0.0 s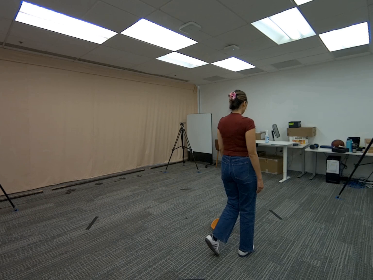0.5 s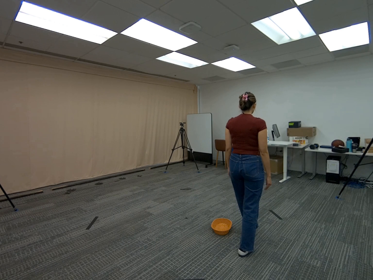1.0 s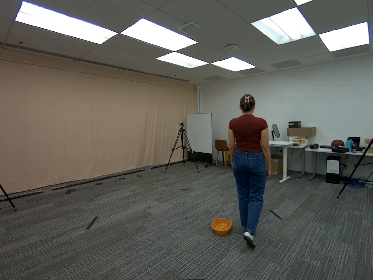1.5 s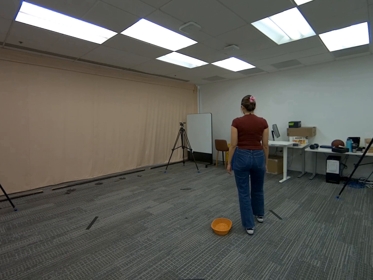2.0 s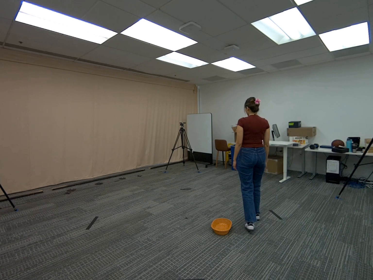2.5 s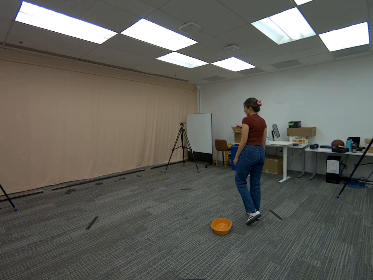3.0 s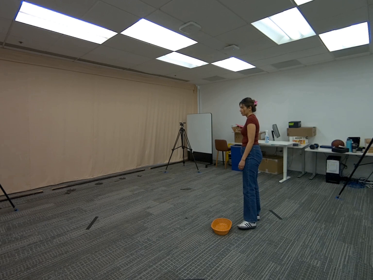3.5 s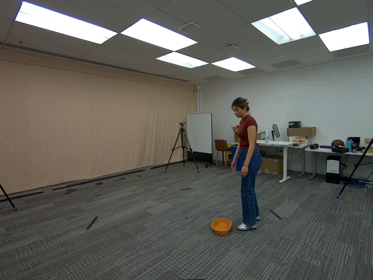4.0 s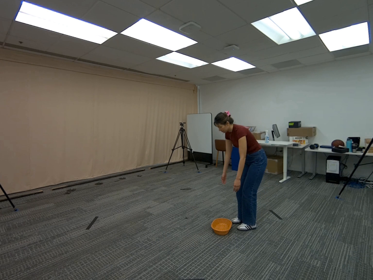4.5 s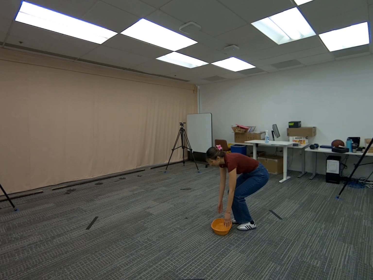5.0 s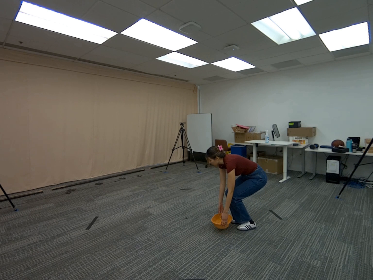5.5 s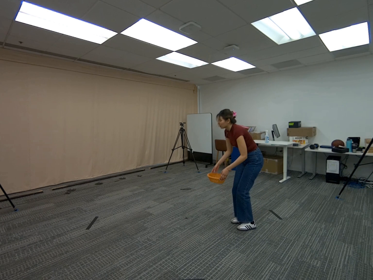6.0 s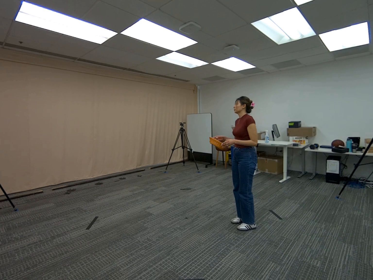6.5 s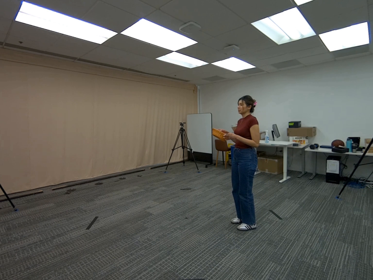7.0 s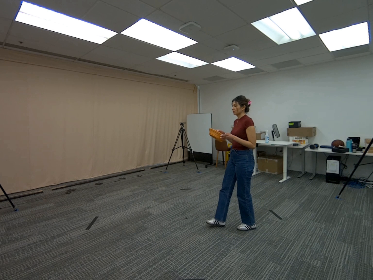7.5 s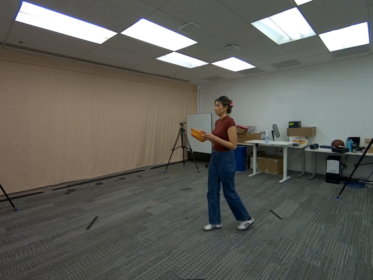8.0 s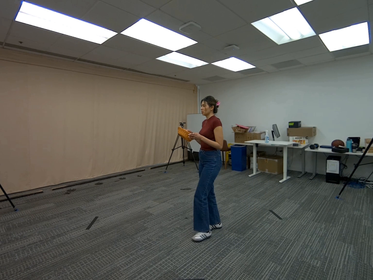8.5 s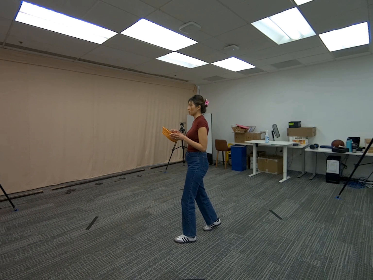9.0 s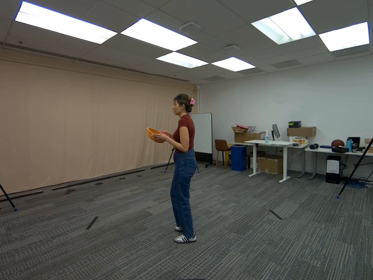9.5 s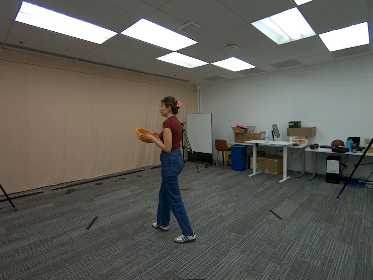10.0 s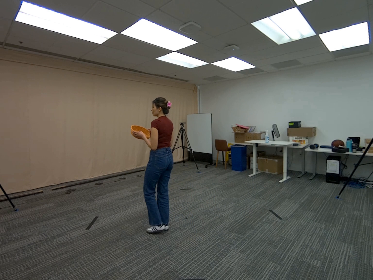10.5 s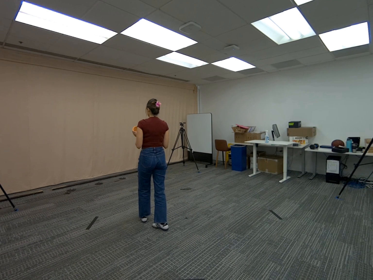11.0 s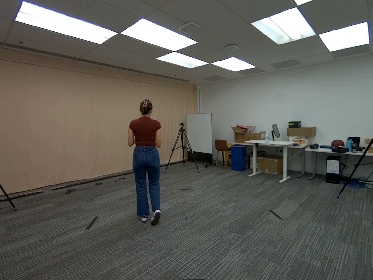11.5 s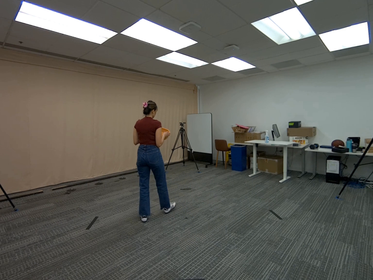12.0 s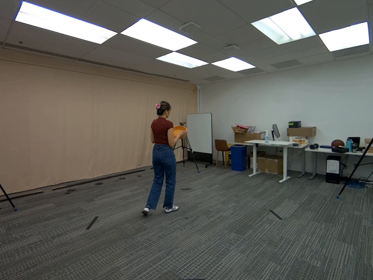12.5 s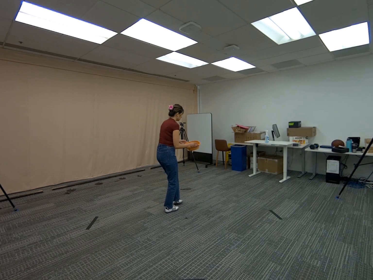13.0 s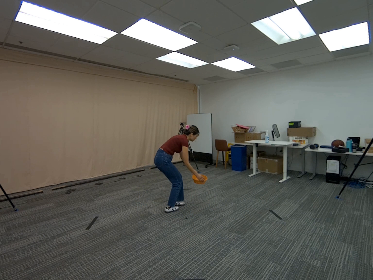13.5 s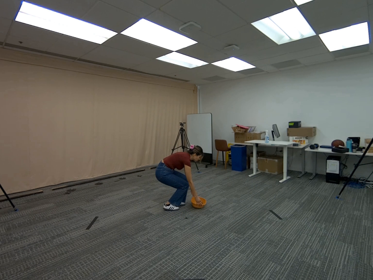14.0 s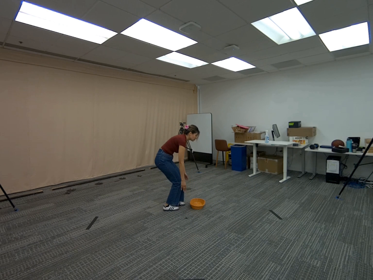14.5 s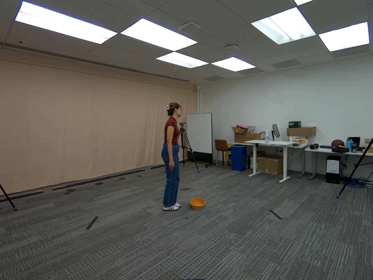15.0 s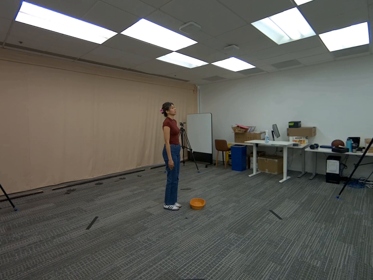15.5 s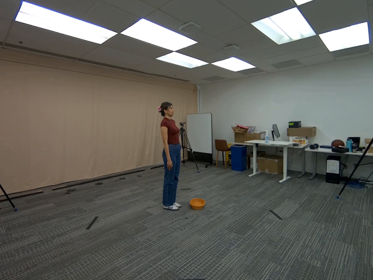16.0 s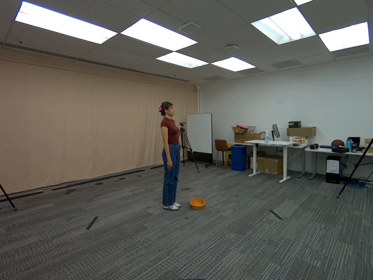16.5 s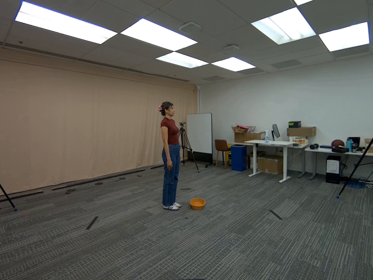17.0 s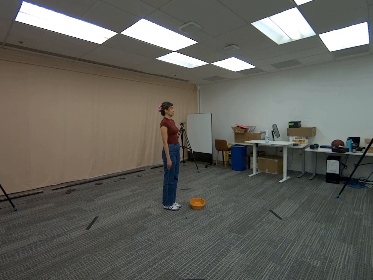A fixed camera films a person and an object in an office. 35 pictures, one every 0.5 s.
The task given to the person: Walk to the woven basket from the ground and use your both hands to pick up the basket and place it on the ground.
